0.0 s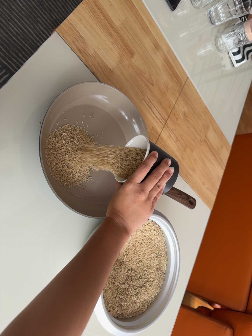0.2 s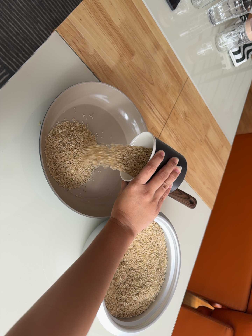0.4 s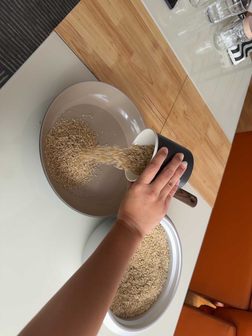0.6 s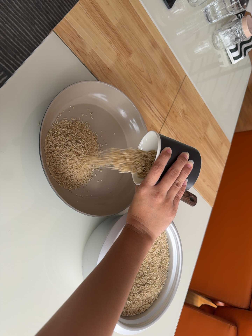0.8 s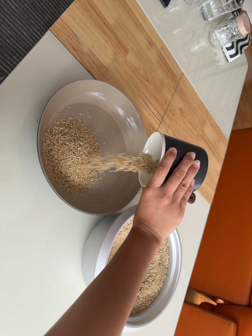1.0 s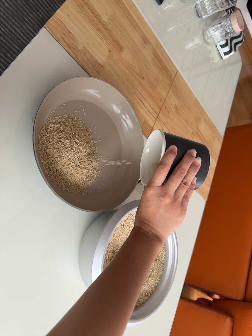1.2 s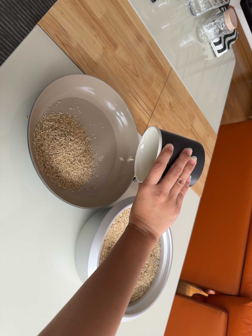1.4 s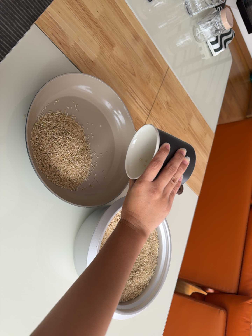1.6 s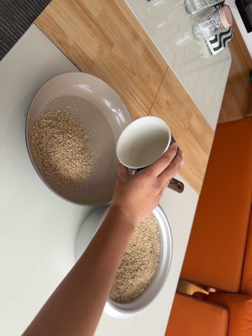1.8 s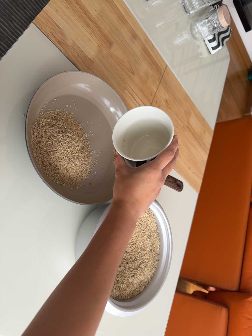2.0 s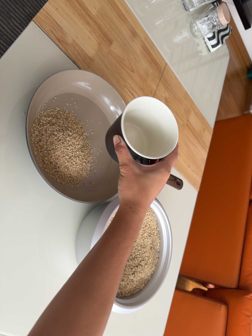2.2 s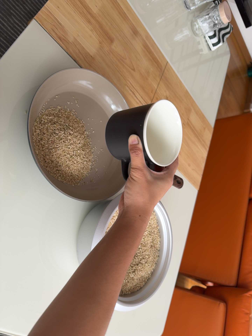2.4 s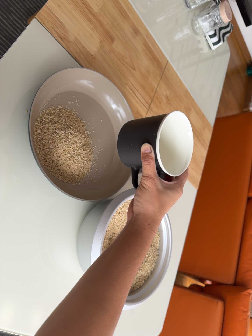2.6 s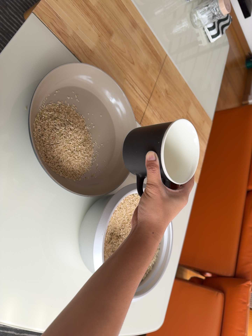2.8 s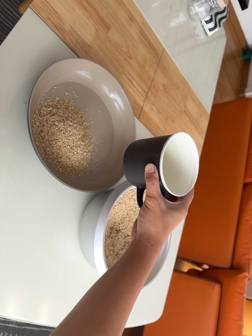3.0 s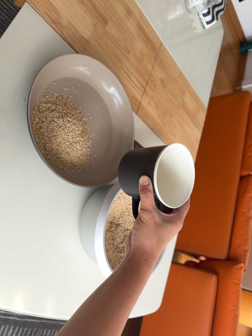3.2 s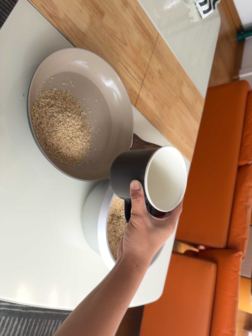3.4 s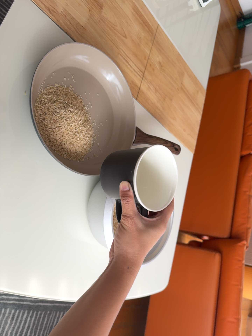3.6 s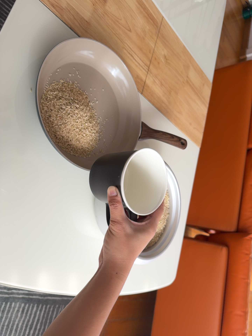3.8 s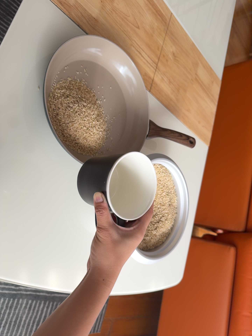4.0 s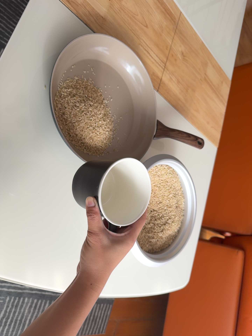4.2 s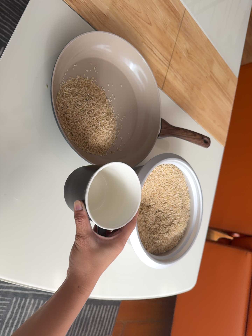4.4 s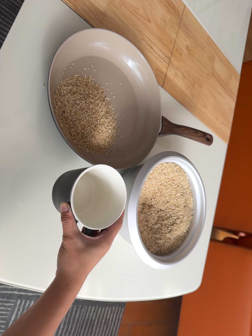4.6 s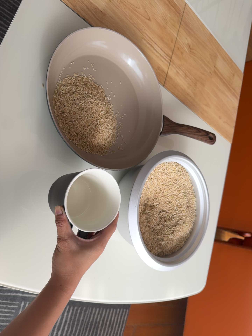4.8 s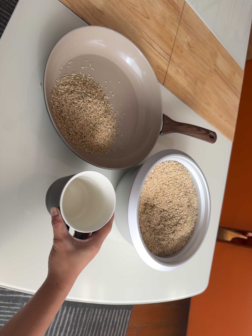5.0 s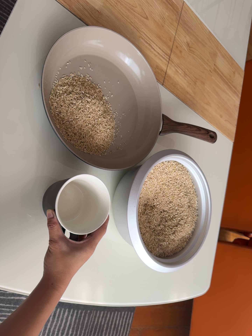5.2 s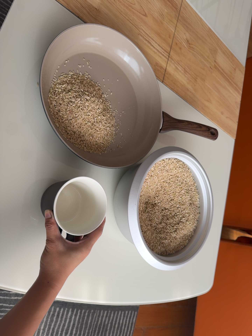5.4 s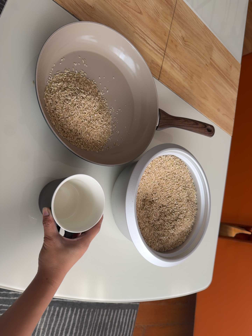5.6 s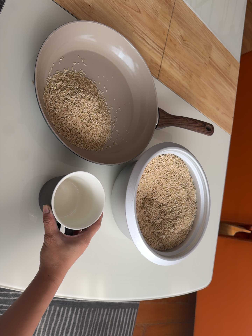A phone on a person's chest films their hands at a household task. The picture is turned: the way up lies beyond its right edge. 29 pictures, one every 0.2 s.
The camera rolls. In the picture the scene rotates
counterclockwise.
0.0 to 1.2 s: The camera shifts only a little, or ends up much as it began.
1.2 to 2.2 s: The camera keeps its place and its aim.
2.2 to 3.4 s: The camera's aim tips toward the bottom of its view by about 10 degrees, and the scene shifts upward.
3.4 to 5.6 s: The camera travels forward, about 7 cm, so what stands in front looms larger.
The film runs forward here.
